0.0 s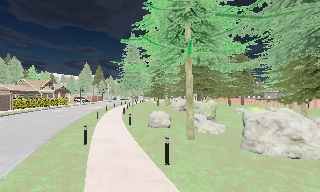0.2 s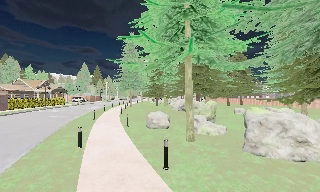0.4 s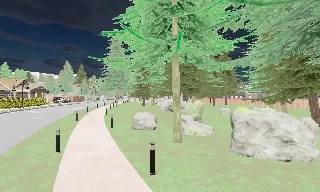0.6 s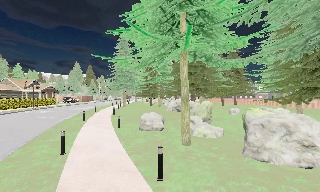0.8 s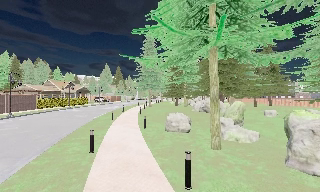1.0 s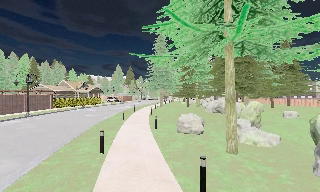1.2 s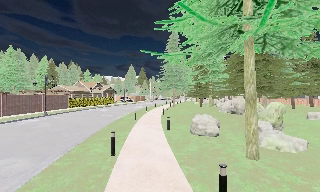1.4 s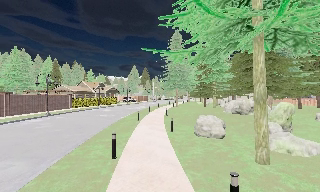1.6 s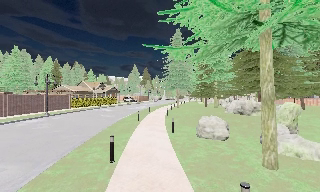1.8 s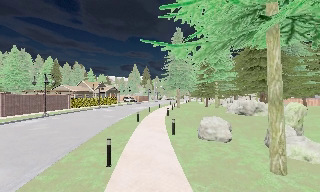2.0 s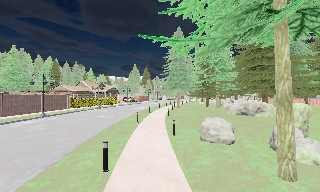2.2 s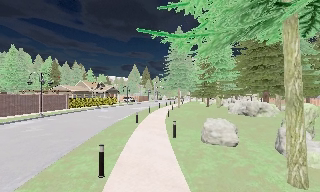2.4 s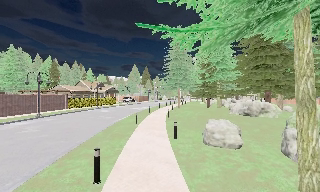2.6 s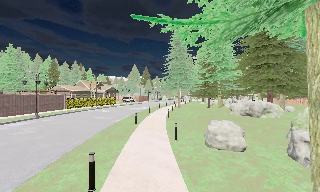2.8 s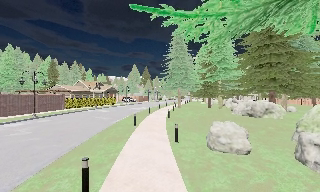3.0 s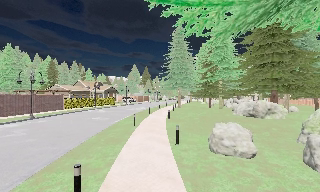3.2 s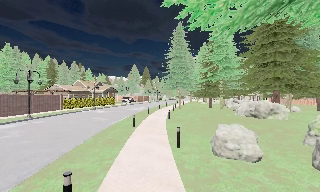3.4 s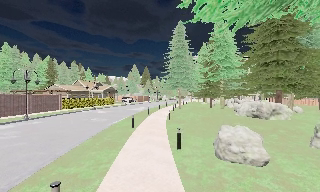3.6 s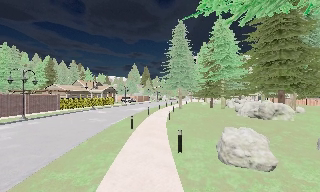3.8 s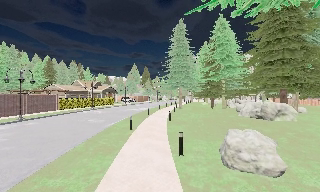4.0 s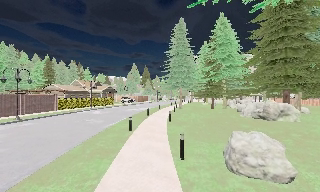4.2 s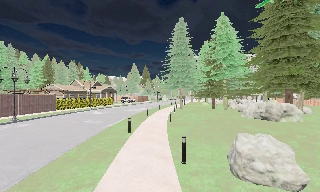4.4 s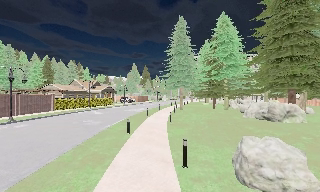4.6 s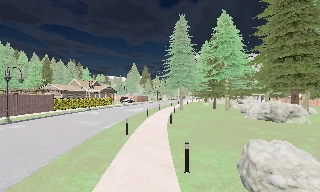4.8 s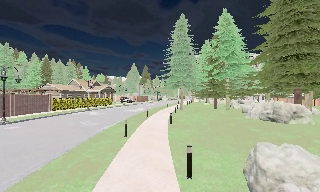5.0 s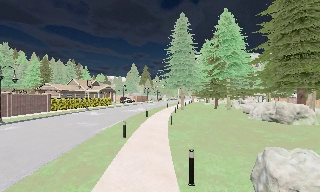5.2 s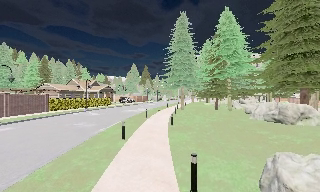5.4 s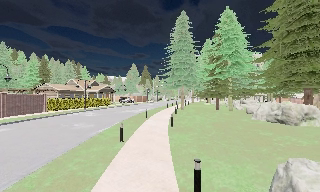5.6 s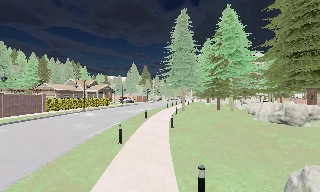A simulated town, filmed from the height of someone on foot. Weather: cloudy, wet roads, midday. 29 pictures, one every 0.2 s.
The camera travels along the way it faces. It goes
forward.
0.0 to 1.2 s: The scene slides to the right, as the camera pans about 15 degrees to its left. It travels forward, about 2 m, so what stands in front looms larger.
1.2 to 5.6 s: The camera travels forward, about 7 m, so what stands in front looms larger.
The film runs forward here.
